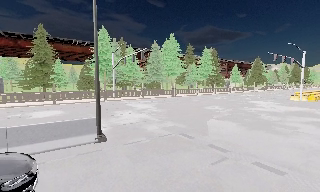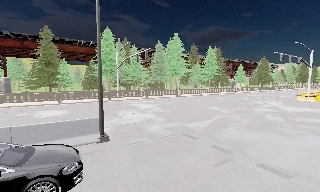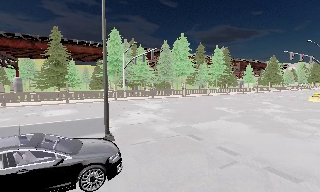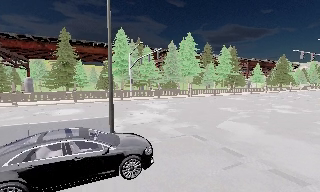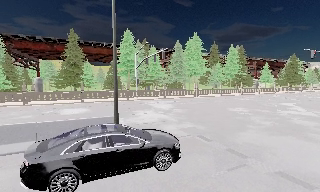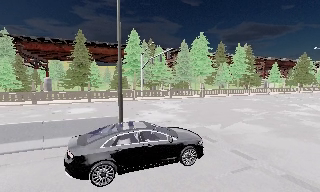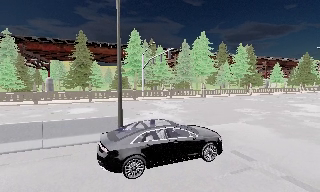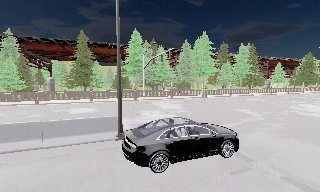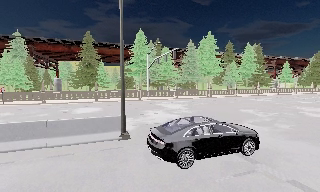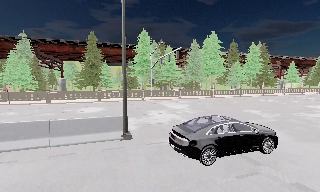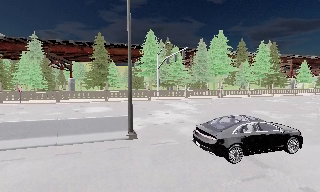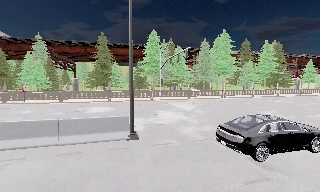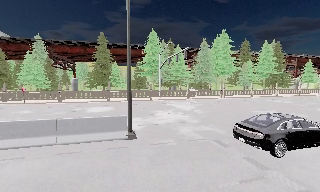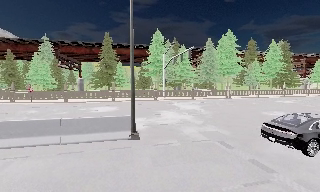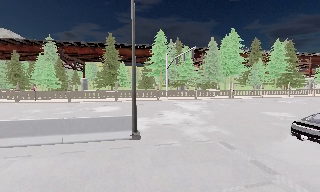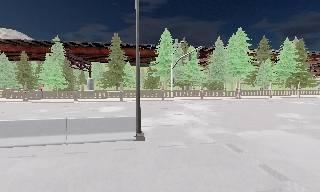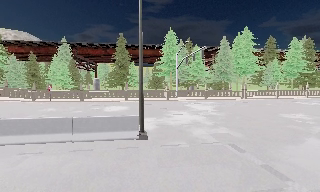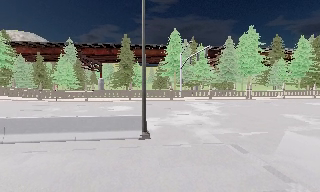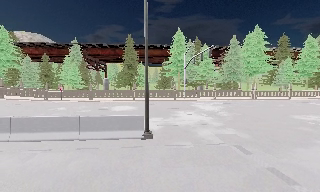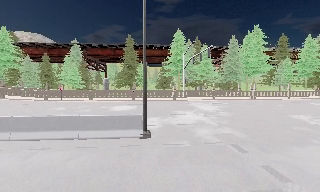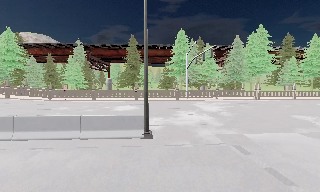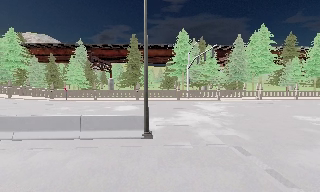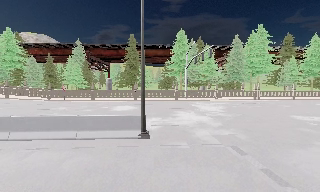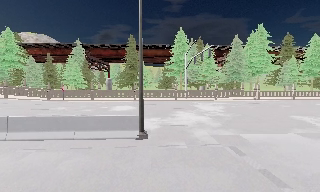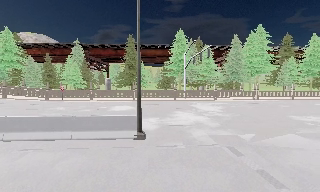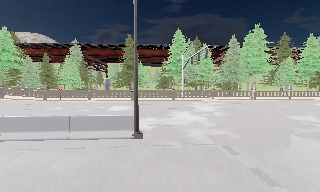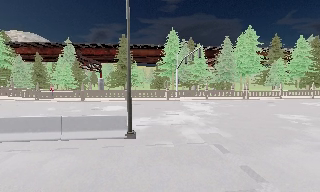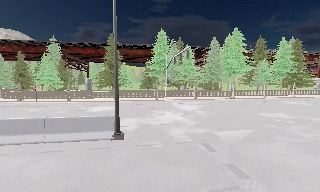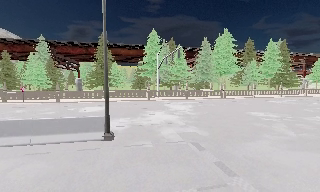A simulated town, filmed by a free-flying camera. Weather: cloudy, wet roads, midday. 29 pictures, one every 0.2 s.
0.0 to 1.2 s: The camera pans to its left, which is counterclockwise from overhead, by about 10 degrees. It travels to its right, about 0.5 m.
1.2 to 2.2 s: The camera shifts only a little, or ends up much as it began.
2.2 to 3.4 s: The camera travels to its right, about 0.5 m.
3.4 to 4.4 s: The camera shifts only a little, or ends up much as it began.
4.4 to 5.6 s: The camera travels to its right, about 0.5 m, so close, fixed things drift to the left.
The film runs forward here.
